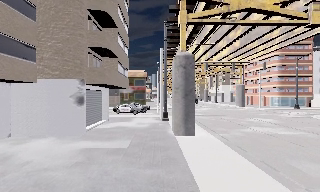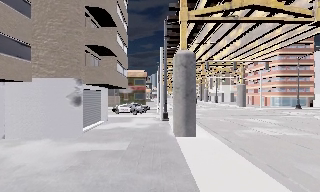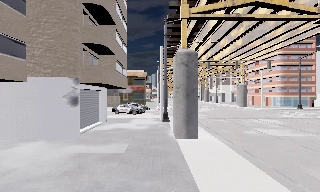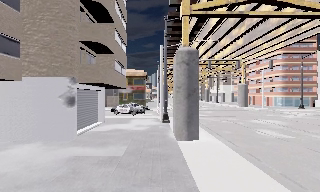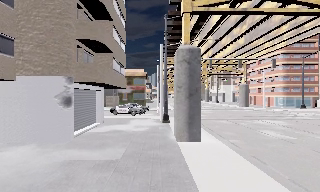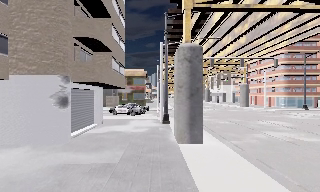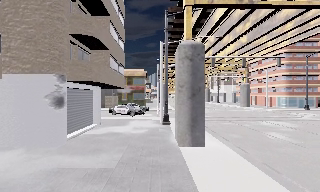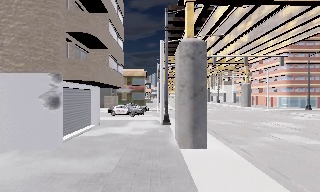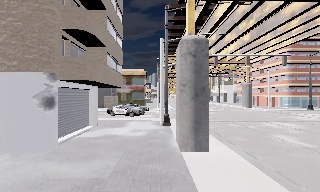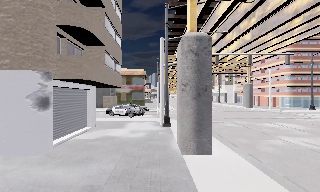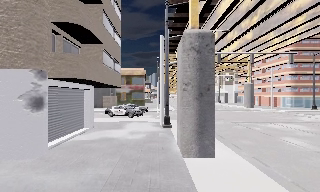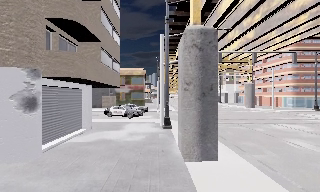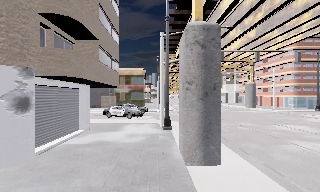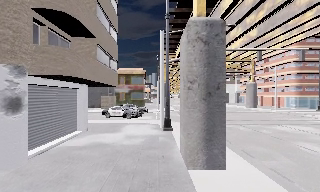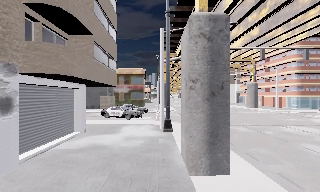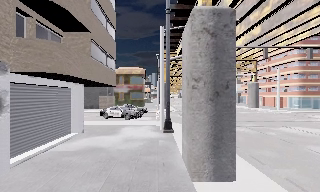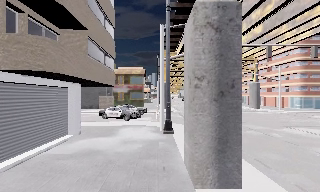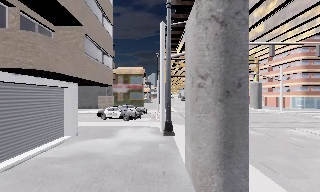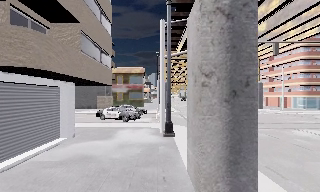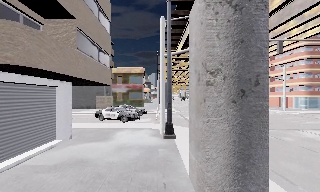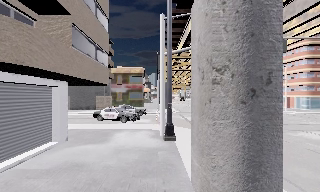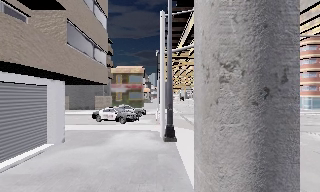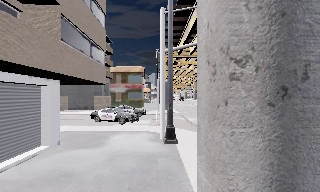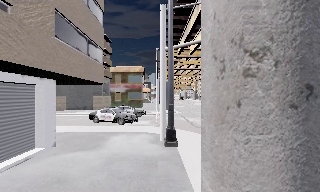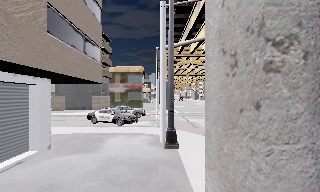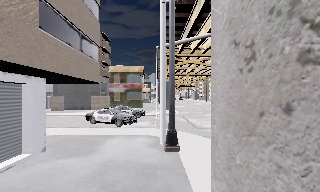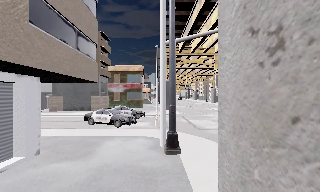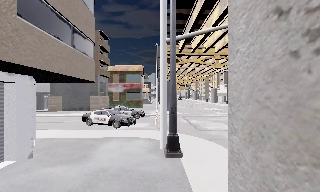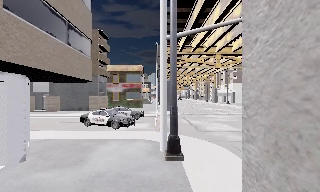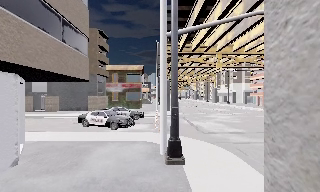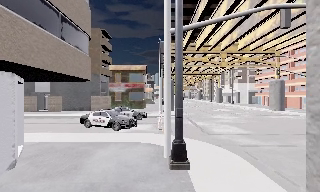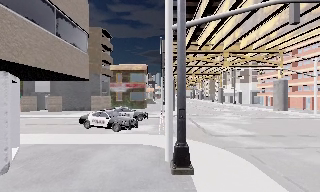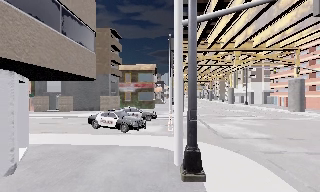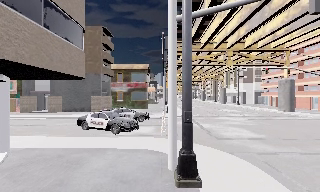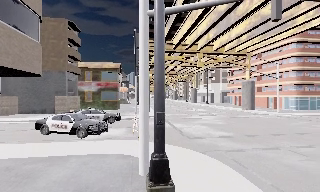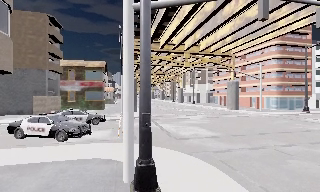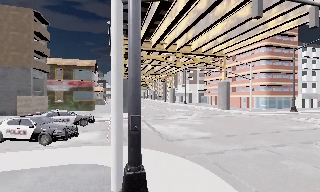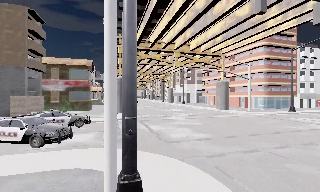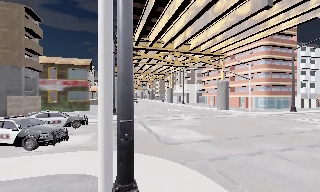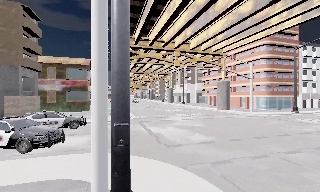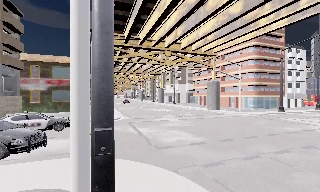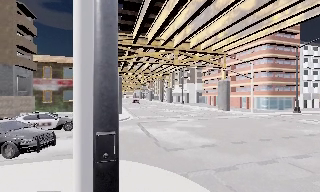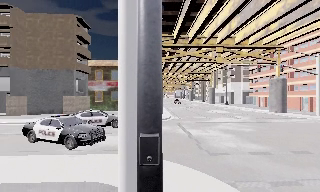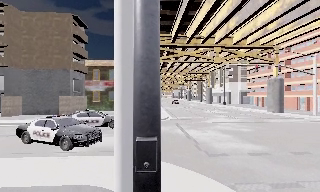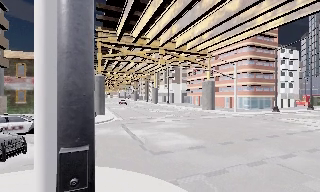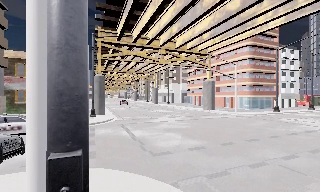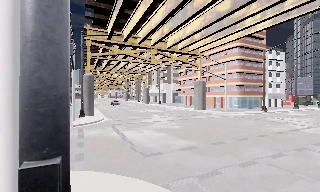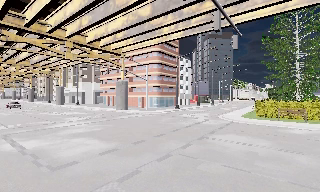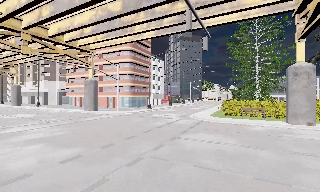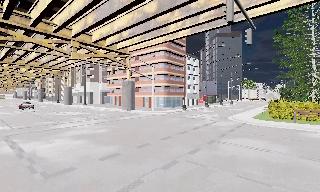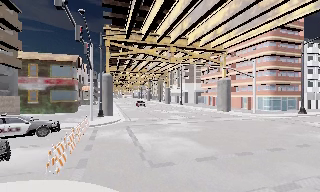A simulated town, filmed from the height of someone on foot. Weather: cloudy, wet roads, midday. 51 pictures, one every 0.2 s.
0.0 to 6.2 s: The camera travels forward, about 11 m, so what stands in front looms larger.
6.2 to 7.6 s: The camera swings to its right by about 20 degrees, and the scene slides to the left. It travels forward, about 2.5 m, so what stands in front looms larger.
7.6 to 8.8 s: The camera travels forward, about 1.5 m, so what stands in front looms larger.
8.8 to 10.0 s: The camera travels forward, about 1.5 m, so what stands in front looms larger. It gains speed.
The film runs forward here.
